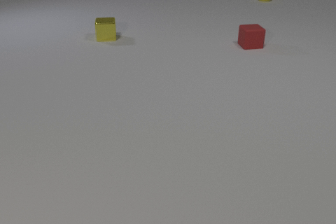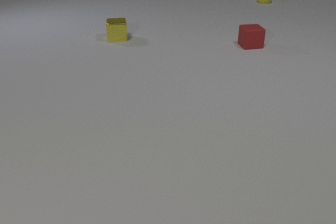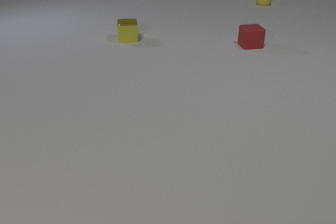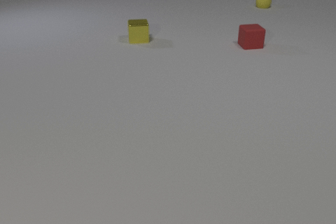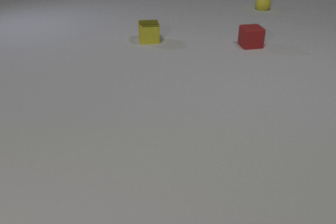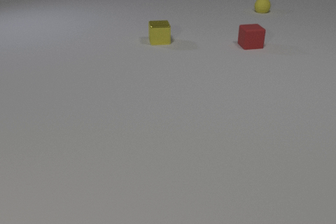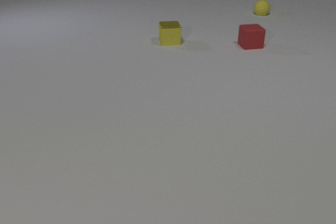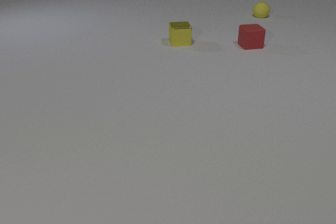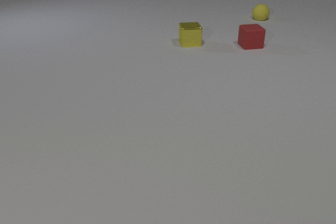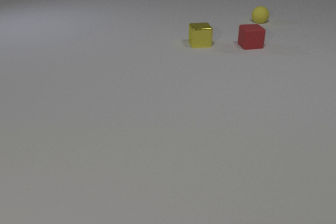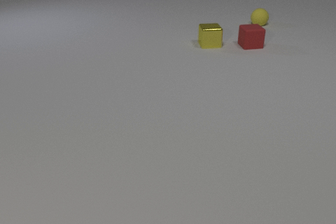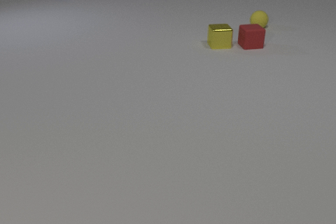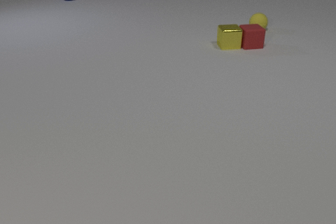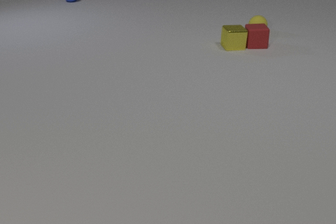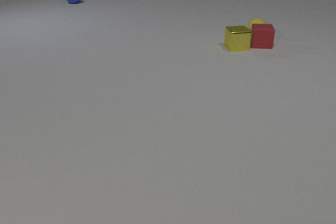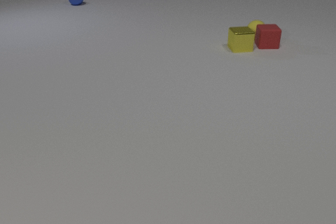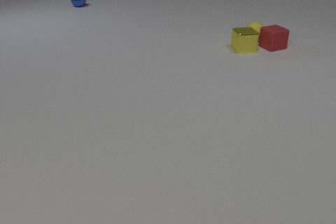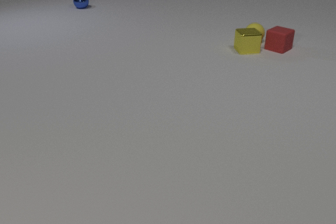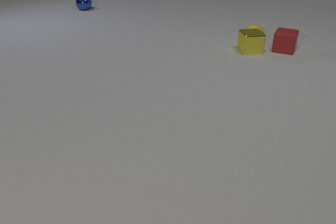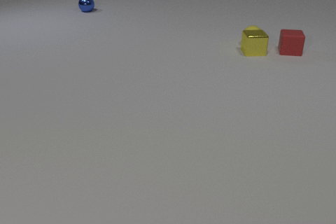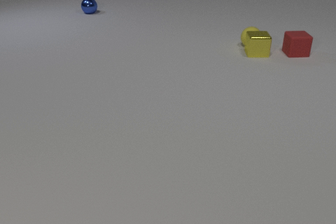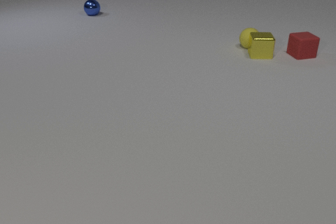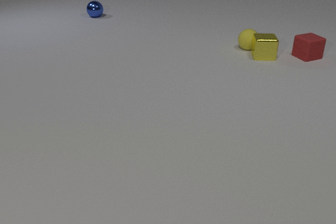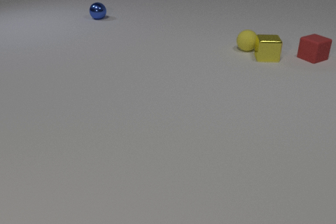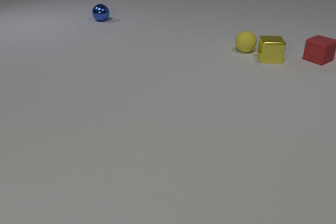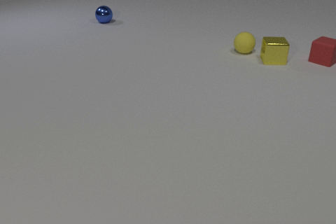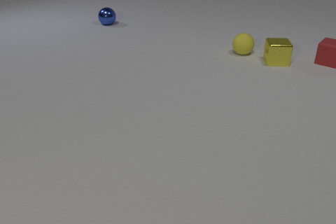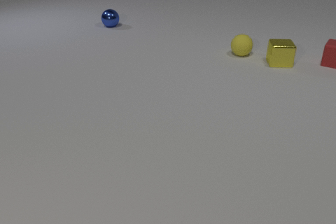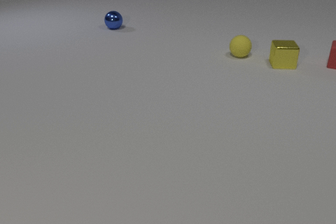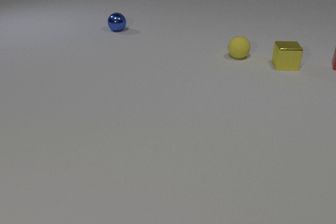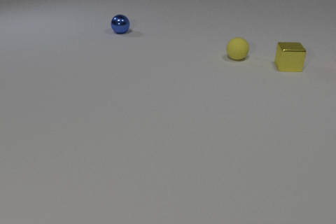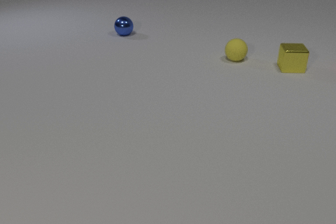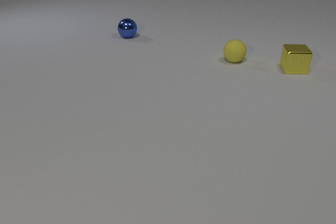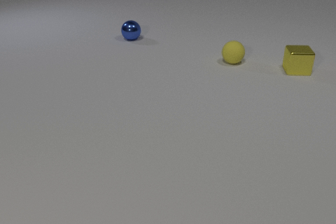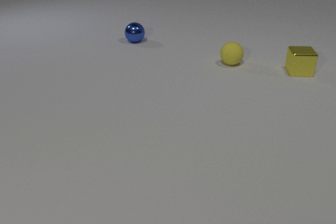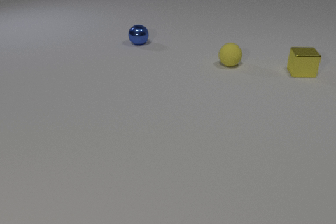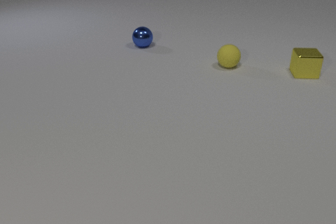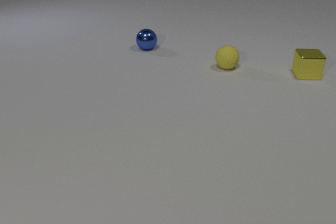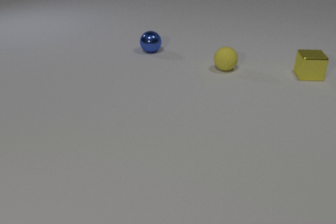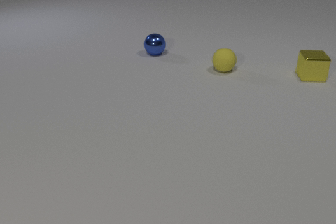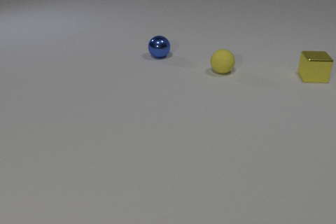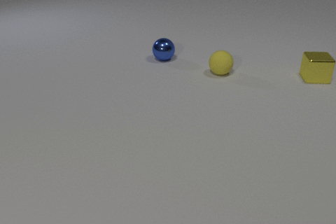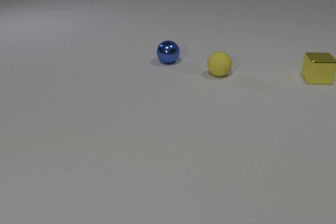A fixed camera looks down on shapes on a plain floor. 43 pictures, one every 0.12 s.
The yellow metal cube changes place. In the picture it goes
to the right.
The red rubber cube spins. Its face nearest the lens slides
to the right.
0.00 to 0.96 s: The yellow metal cube slides to the right. The yellow rubber sphere rolls toward the camera.
0.96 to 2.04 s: The yellow metal cube slides to the right. The red rubber cube slides to the right, spins counterclockwise seen from above by about 45 degrees, its near face sliding to the right. The yellow rubber sphere rolls toward the camera. The blue metal sphere comes in at the top edge, rolls toward the camera. The yellow metal cube and the red rubber cube collide. The red rubber cube and the yellow rubber sphere collide.
2.04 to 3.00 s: The yellow metal cube slides to the right and toward the camera. The red rubber cube slides to the right and toward the camera, spins counterclockwise seen from above by about 90 degrees, its near face sliding to the right. The yellow rubber sphere rolls toward the camera. The blue metal sphere rolls toward the camera. The yellow metal cube and the yellow rubber sphere collide.
3.00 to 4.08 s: The yellow metal cube slides to the right and toward the camera. The red rubber cube slides to the right, spins so that its near face slides to the right, counterclockwise seen from above, leaves at the right edge. The yellow rubber sphere rolls toward the camera. The blue metal sphere rolls toward the camera and to the right.
4.08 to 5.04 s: The yellow metal cube slides to the right and toward the camera. The yellow rubber sphere rolls toward the camera. The blue metal sphere rolls toward the camera and to the right.
What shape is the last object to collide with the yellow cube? sphere.
How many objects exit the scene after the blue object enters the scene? 1.
Are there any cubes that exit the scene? yes.
